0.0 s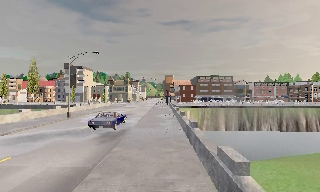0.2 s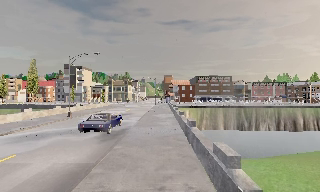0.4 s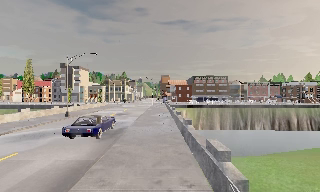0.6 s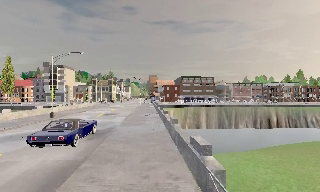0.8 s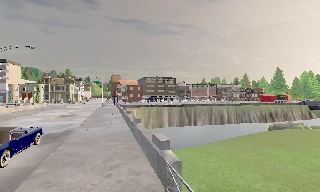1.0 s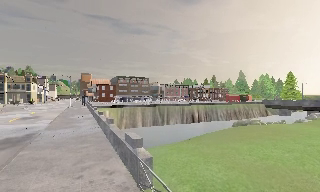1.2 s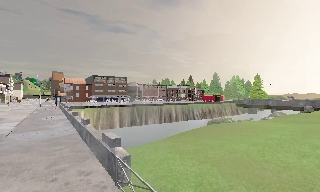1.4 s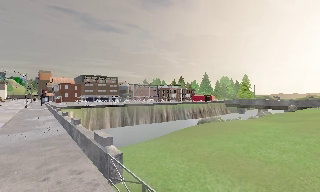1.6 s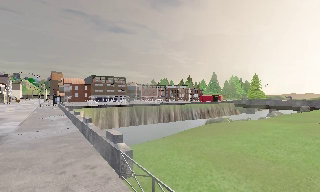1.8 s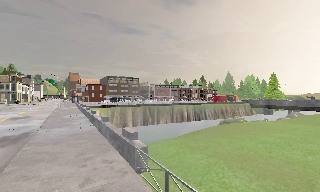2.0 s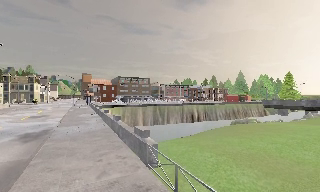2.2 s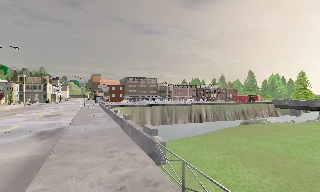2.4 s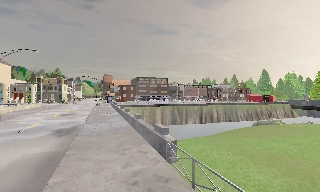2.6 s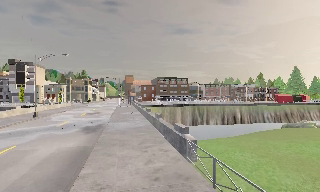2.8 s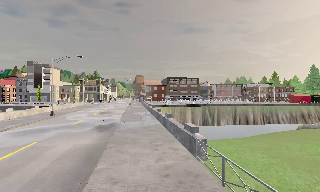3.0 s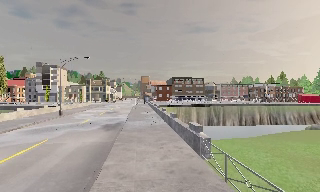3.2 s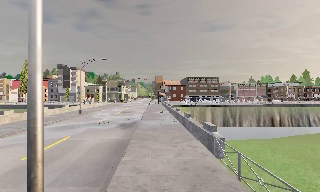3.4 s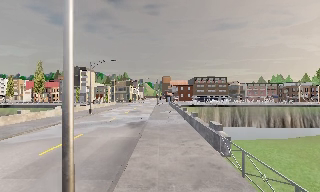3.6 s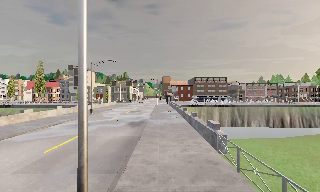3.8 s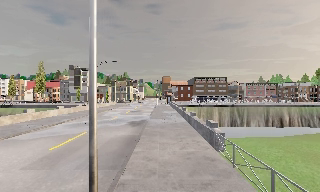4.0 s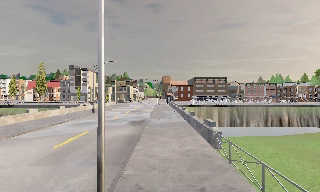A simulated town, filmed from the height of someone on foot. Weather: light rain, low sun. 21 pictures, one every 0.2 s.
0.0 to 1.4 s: The camera pans to its right, which is clockwise from overhead, by about 40 degrees. It travels backward, about 2 m.
1.4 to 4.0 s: The scene slides to the right, as the camera pans about 40 degrees to its left. It travels backward, about 3.5 m.
The film runs backward here.
